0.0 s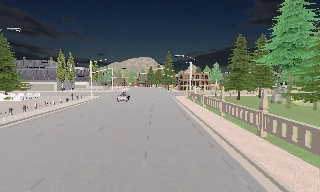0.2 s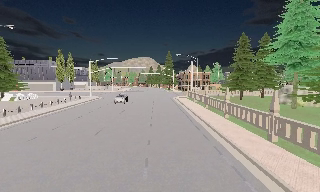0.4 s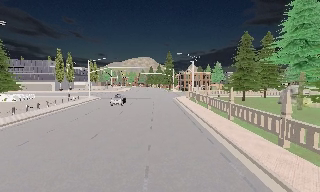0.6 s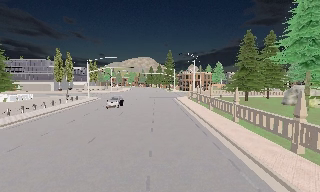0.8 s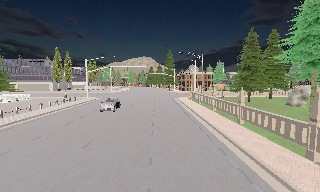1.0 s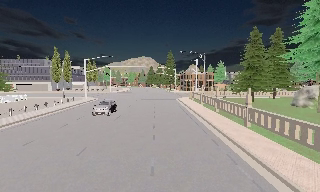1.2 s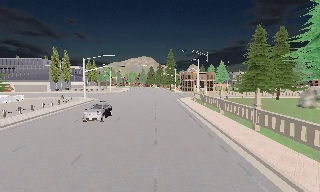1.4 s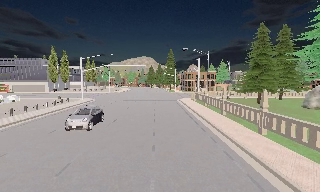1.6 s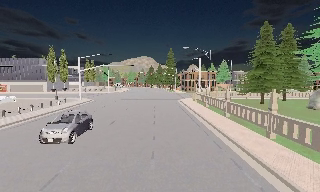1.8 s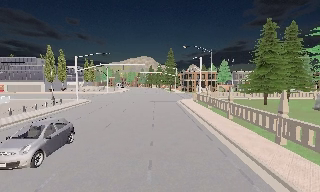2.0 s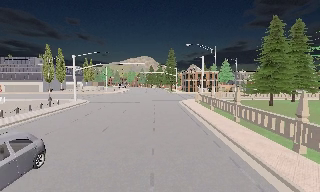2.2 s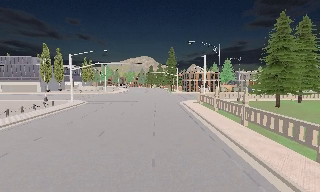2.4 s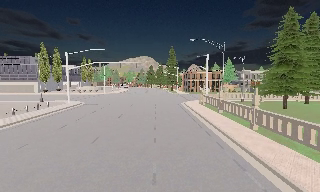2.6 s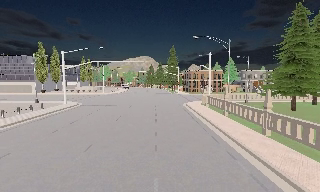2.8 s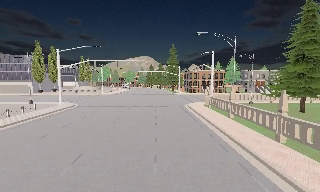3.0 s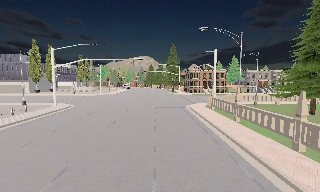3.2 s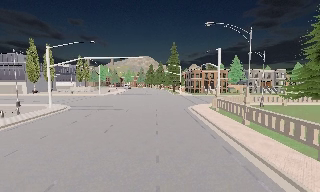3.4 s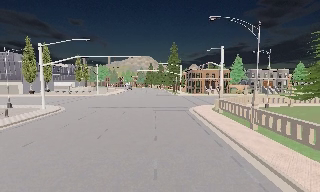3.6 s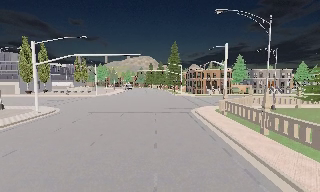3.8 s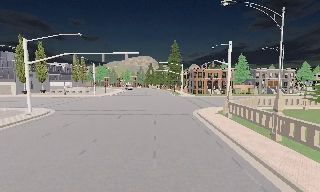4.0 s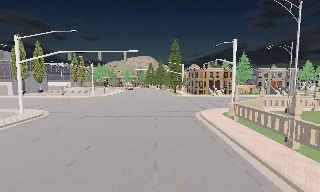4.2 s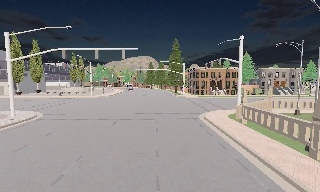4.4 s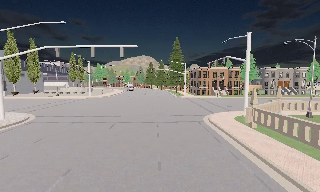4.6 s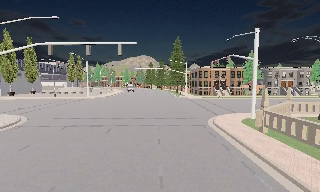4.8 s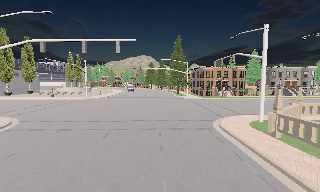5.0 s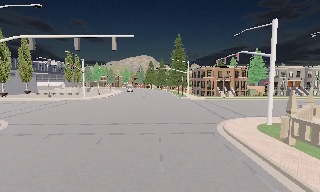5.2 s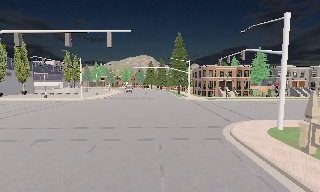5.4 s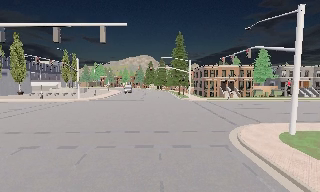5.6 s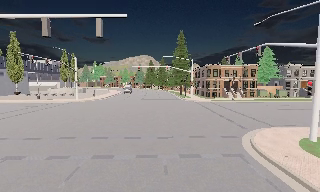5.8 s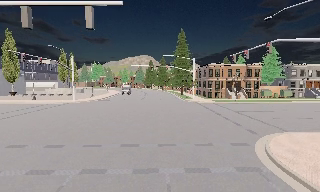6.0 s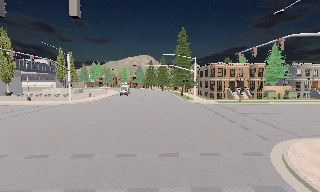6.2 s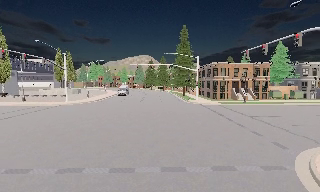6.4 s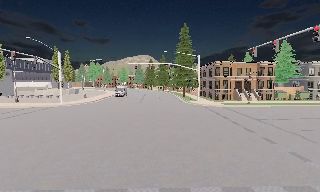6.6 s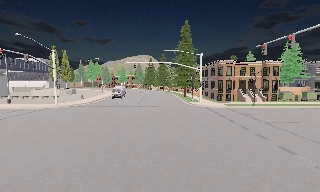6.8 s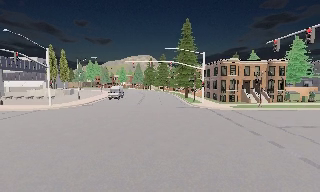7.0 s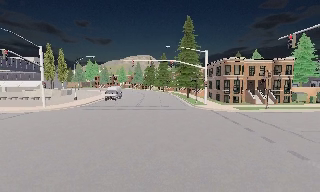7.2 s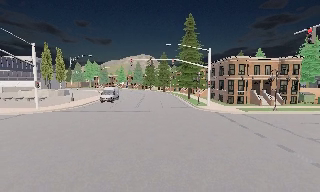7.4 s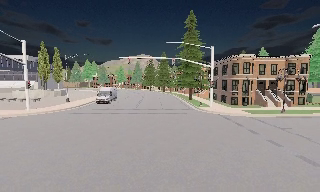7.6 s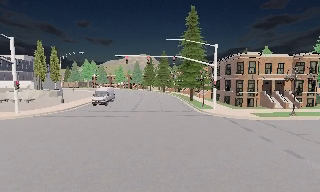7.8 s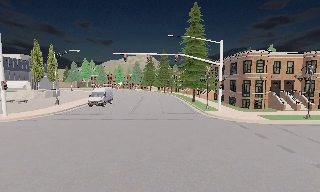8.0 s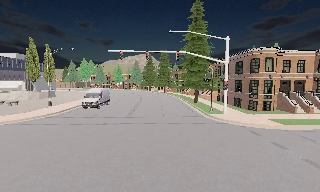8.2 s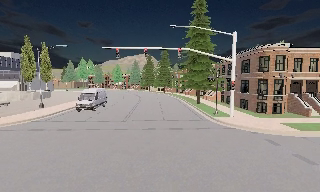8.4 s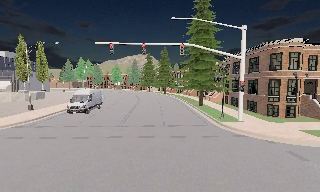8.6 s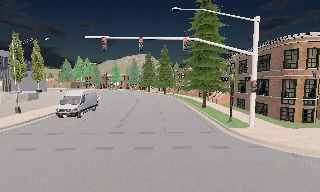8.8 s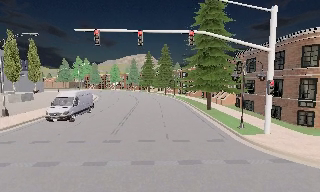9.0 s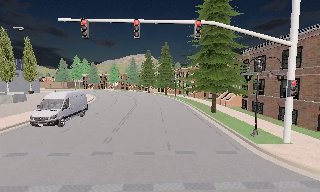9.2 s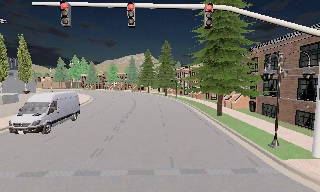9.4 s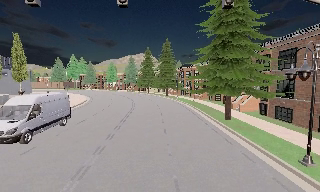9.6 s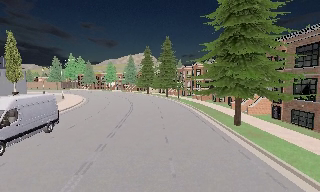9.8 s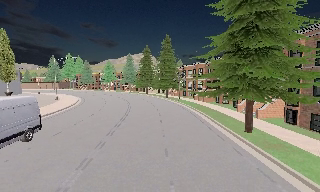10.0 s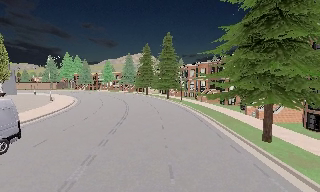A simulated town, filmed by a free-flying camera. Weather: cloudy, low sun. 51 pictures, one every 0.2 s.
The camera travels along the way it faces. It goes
forward.
0.0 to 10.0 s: The camera travels forward, about 60 m, so what stands in front looms larger. It gains speed.
The film runs forward here.
